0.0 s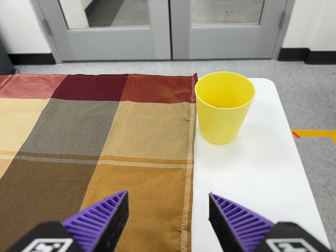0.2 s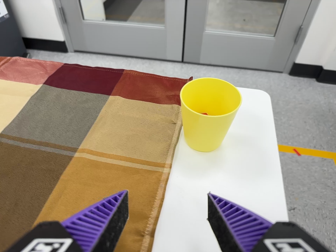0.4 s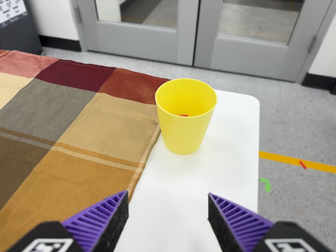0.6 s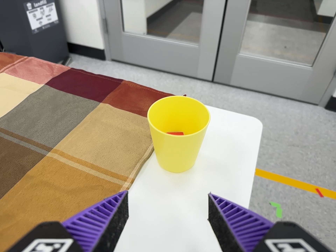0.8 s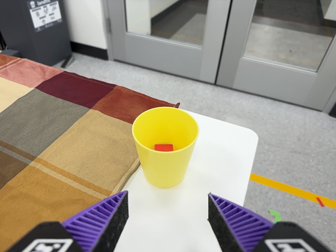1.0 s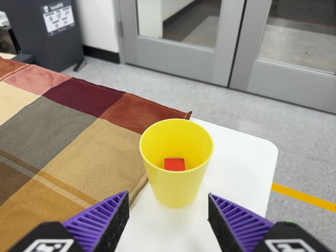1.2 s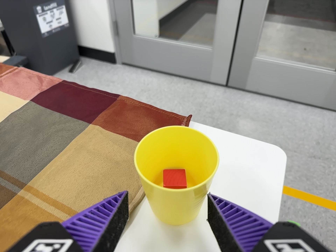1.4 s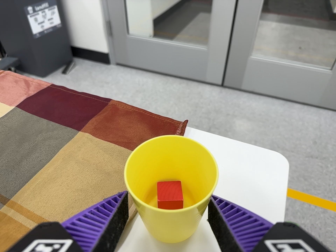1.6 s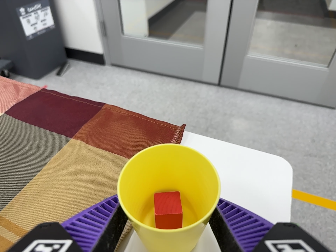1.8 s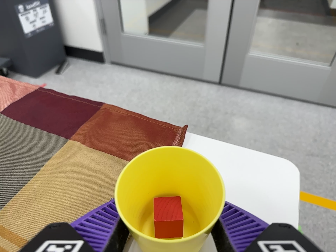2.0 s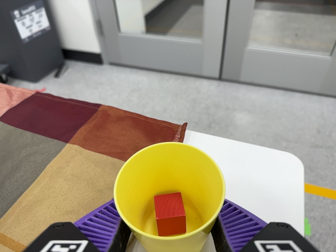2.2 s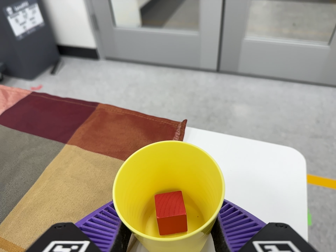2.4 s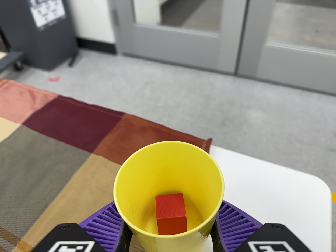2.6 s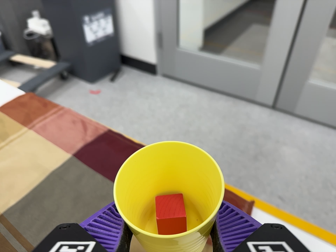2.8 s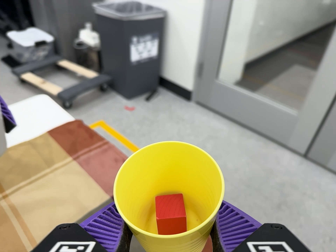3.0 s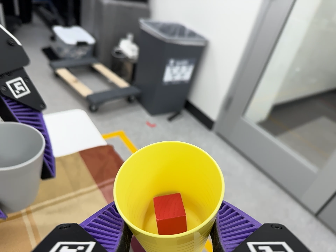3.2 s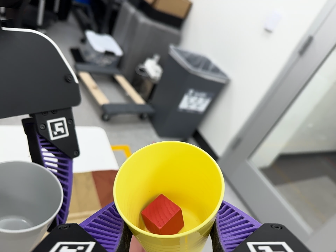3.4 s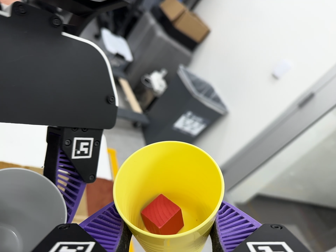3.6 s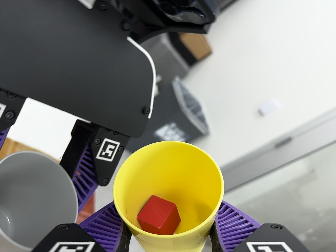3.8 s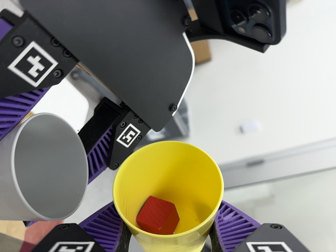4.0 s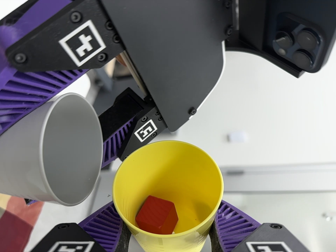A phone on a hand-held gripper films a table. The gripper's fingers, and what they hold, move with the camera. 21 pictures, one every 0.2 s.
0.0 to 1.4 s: The camera pans to its left by about 10 degrees. It travels to its right and forward, about 18 cm. It rolls about its line of sight by about 15 degrees, and the scene rotates clockwise.
1.4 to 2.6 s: The camera travels toward the top of its view and to its left, about 10 cm, so close, fixed things drift downward.
2.6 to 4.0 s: The camera travels to its left and toward the top of its view, about 38 cm, so close, fixed things drift to the right. Its aim tips toward the top of its view by about 15 degrees, and the scene shifts downward. It rolls about its line of sight by about 90 degrees, and the scene rotates clockwise.
The film runs forward here.
